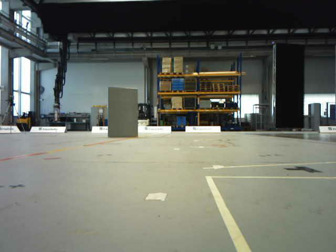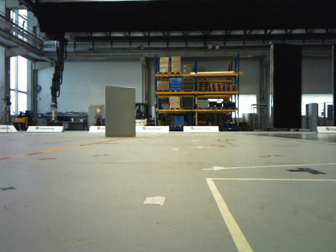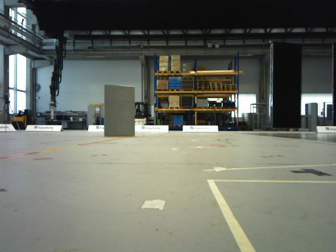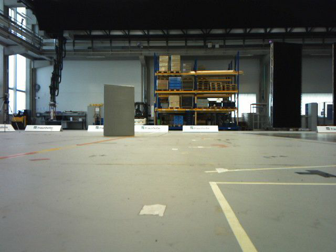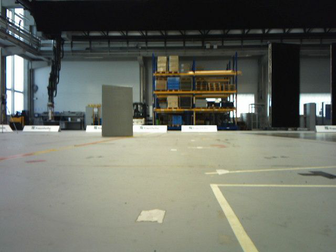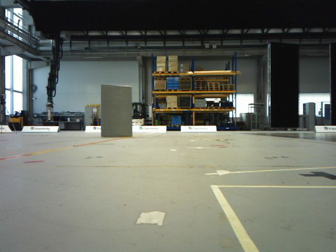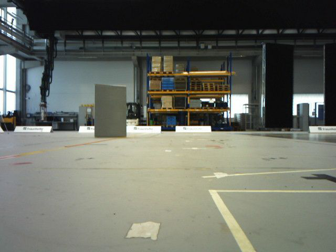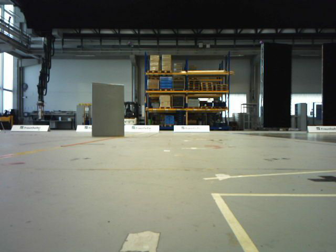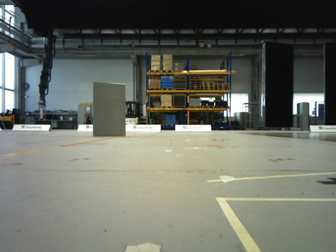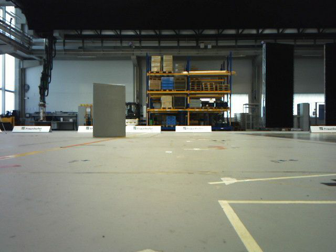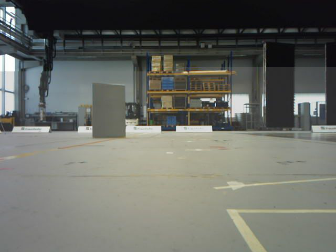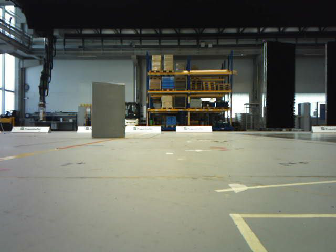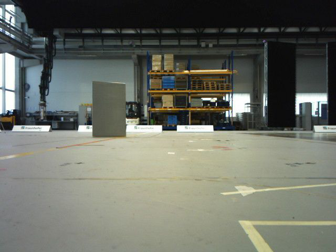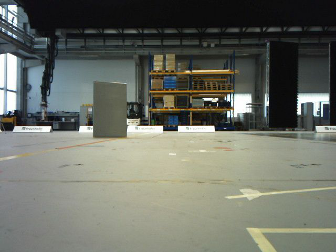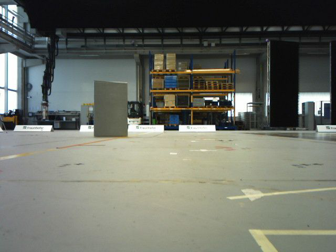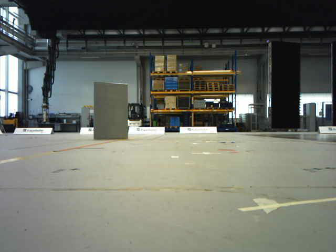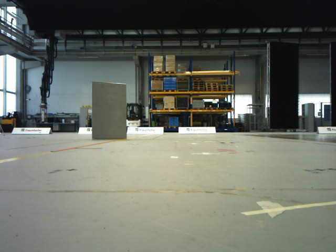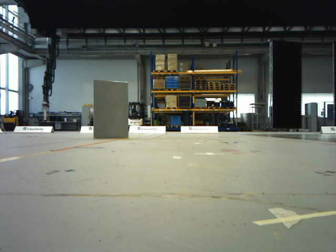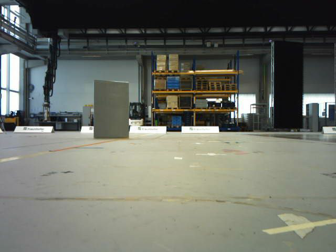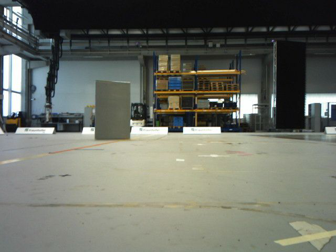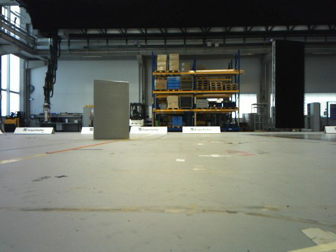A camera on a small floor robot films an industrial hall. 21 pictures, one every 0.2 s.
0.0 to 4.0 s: The camera travels forward, about 0.8 m, so what stands in front looms larger.
The film runs forward here.
